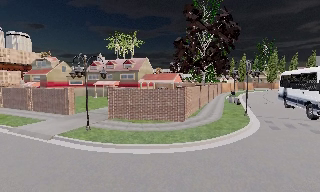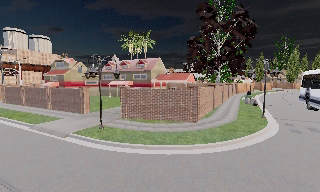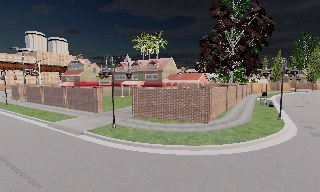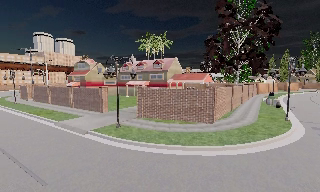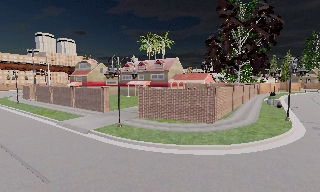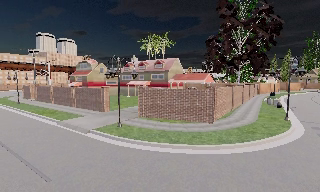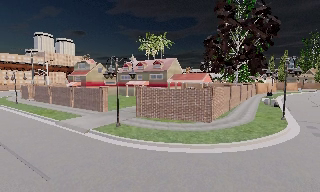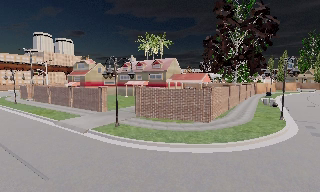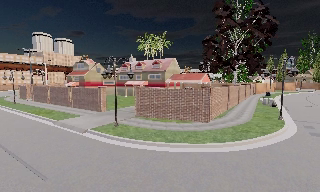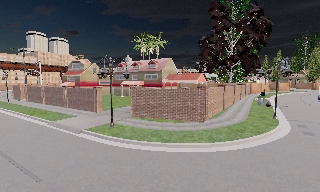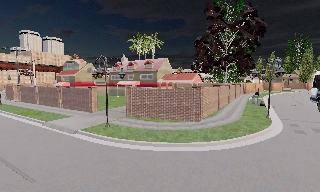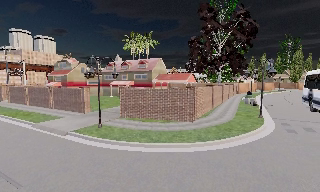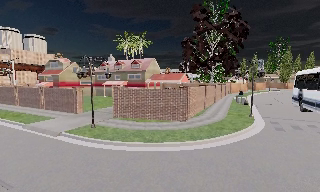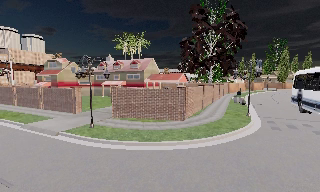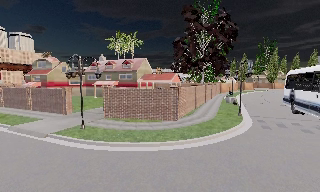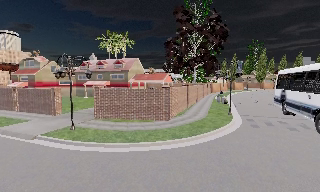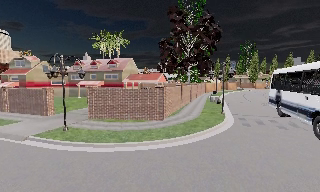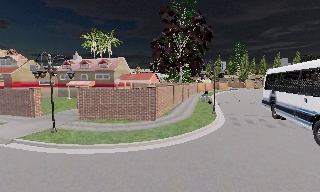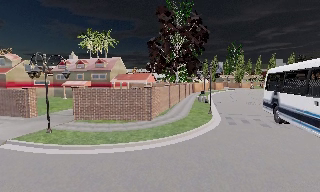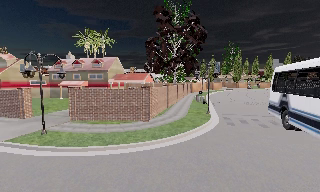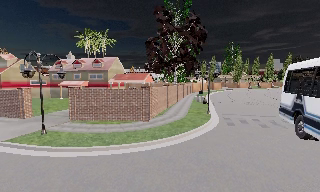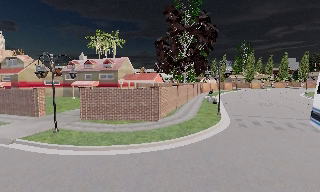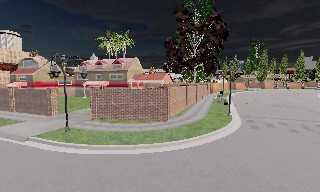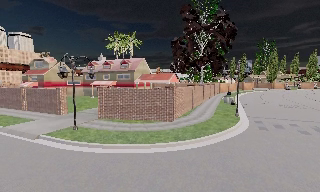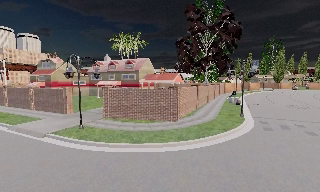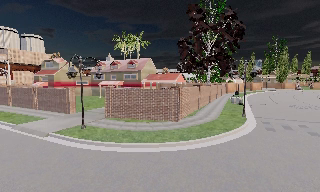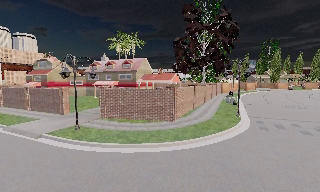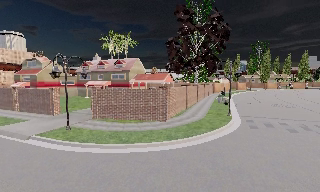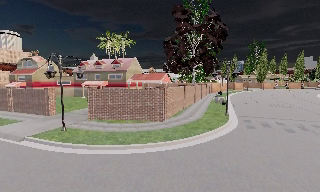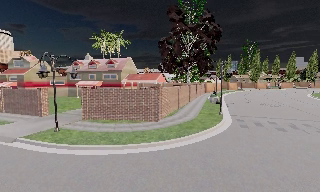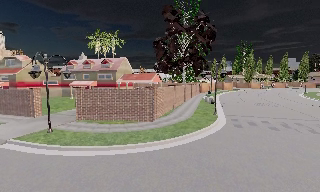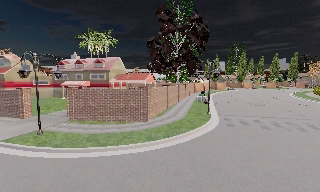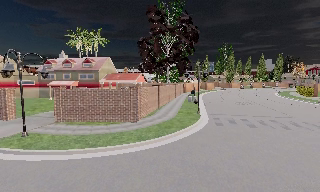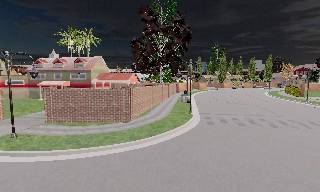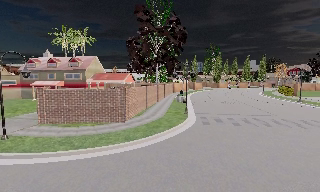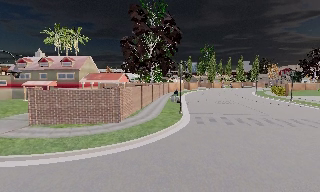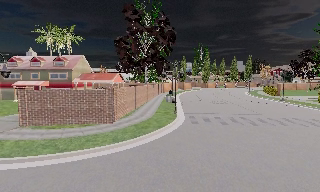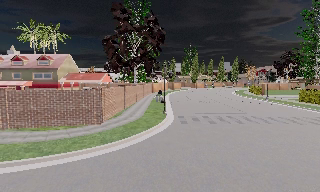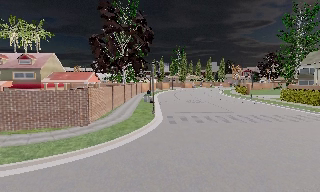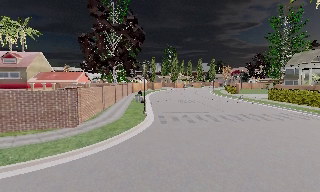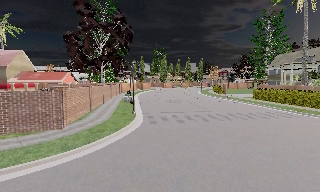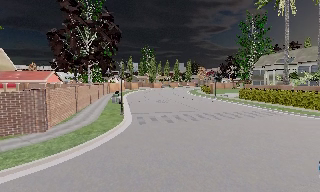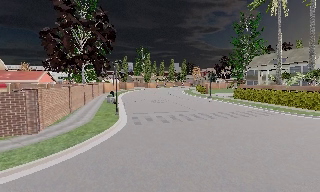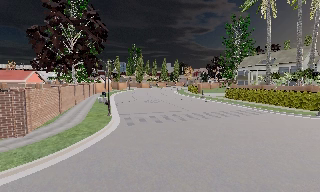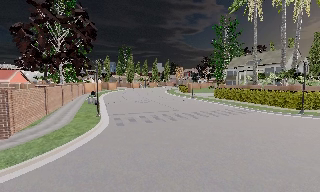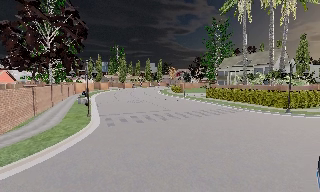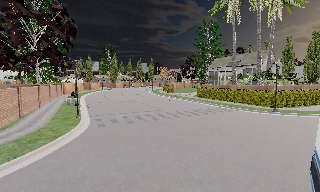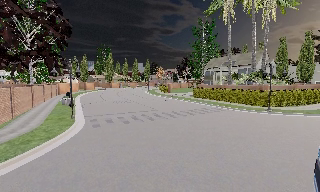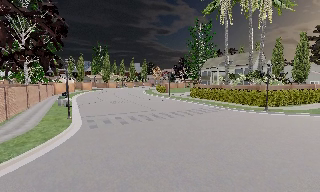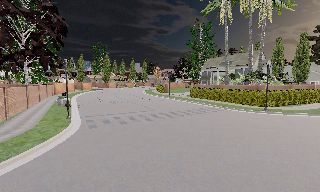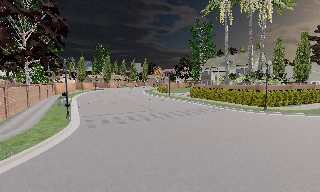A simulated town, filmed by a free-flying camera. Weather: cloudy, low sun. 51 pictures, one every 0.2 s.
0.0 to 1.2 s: The camera pans to its left, which is counterclockwise from overhead, by about 10 degrees.
1.2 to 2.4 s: The camera shifts only a little, or ends up much as it began.
2.4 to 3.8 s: The scene slides to the left, as the camera pans about 10 degrees to its right.
3.8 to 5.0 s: The camera pans to its left, which is counterclockwise from overhead, by about 10 degrees.
5.0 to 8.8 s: The scene slides to the left, as the camera pans about 45 degrees to its right. It travels to its right, about 0.5 m, so close, fixed things drift to the left.
8.8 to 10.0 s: The camera shifts only a little, or ends up much as it began.
The film runs forward here.
